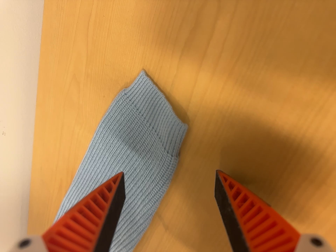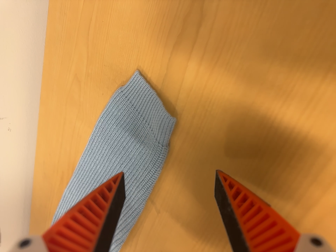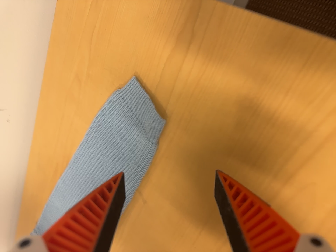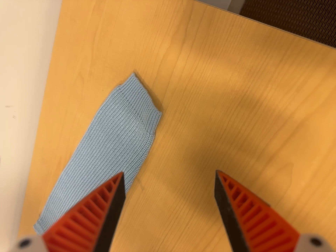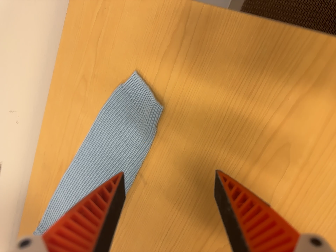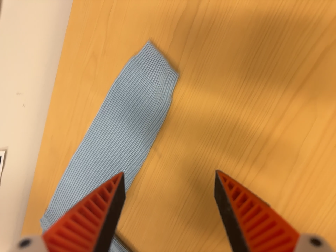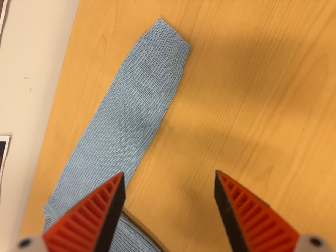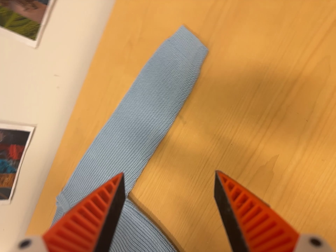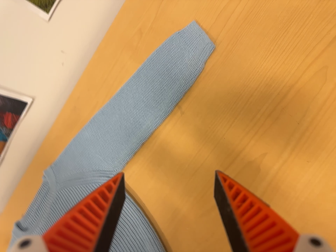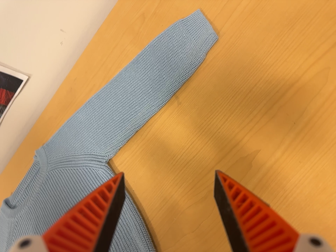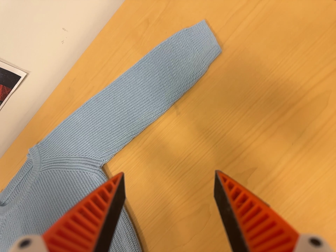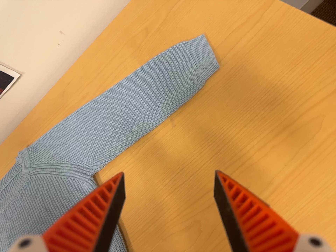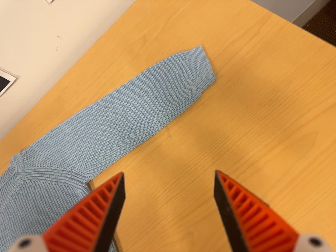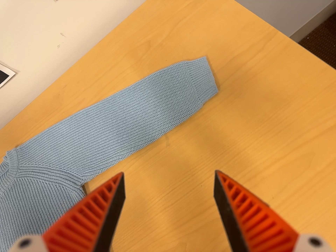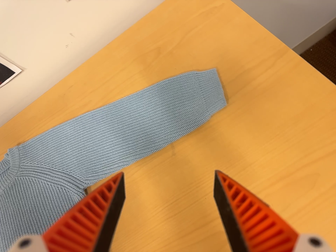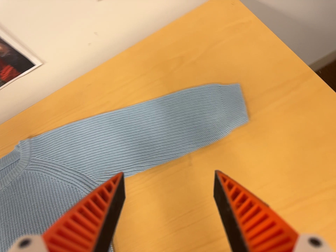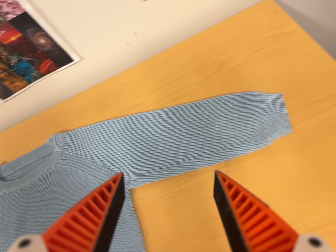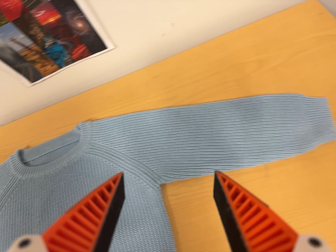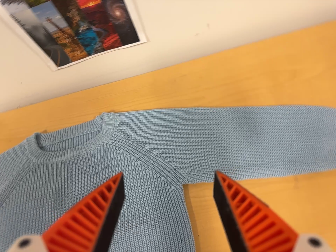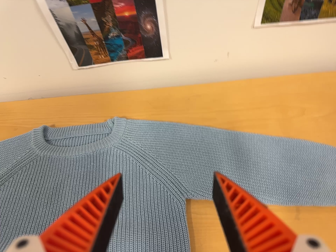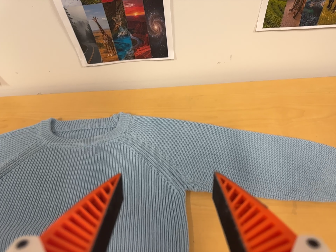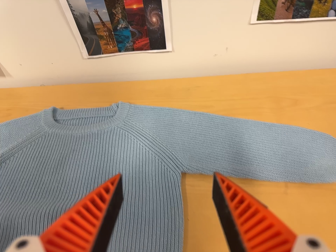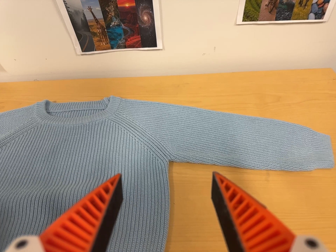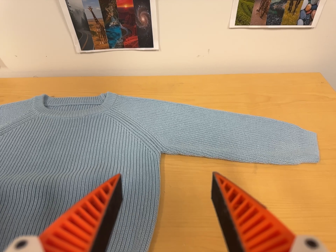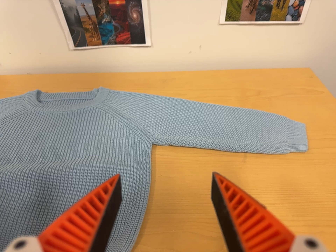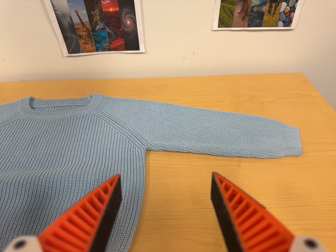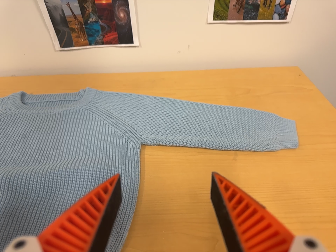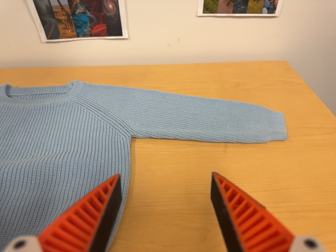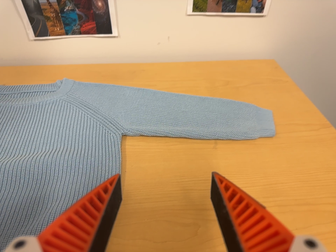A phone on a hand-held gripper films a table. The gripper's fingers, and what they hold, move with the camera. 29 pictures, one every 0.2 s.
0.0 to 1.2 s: The camera travels toward the bottom of its view and backward, about 20 cm. Its aim tips toward the top of its view by about 10 degrees.
1.2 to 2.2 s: The camera travels toward the bottom of its view and backward, about 7 cm. It rolls about its line of sight by about 25 degrees, and the scene rotates clockwise.
2.2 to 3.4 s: The camera travels to its left, about 20 cm, so close, fixed things drift to the right. It rolls about its line of sight by about 25 degrees, and the scene rotates clockwise.
3.4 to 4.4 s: The camera travels toward the bottom of its view and to its left, about 16 cm. Its aim tips toward the top of its view by about 15 degrees. It rolls about its line of sight by about 20 degrees, and the scene rotates clockwise.
4.4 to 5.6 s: The camera travels toward the bottom of its view, about 9 cm, so close, fixed things drift upward.
The film runs backward here.
